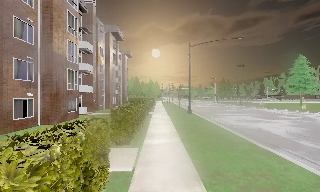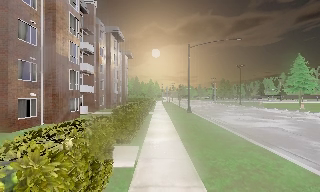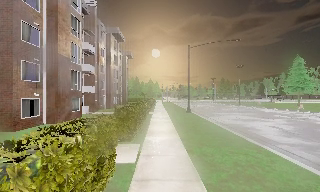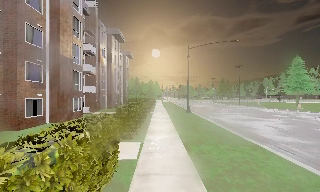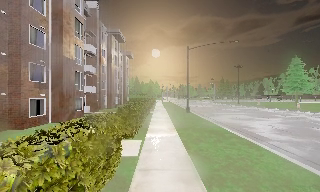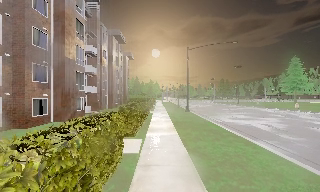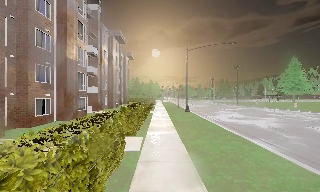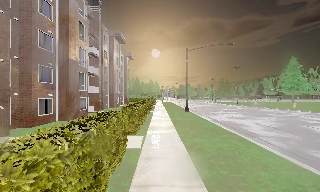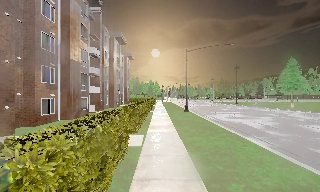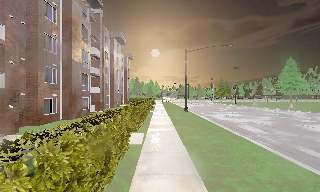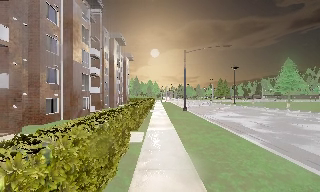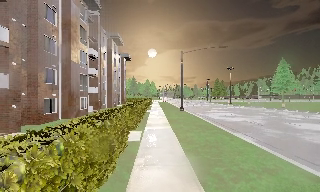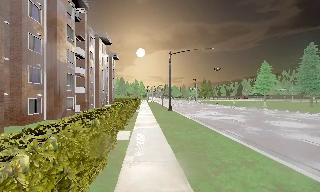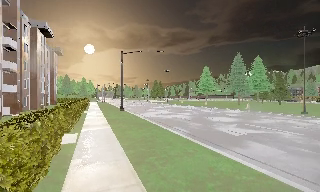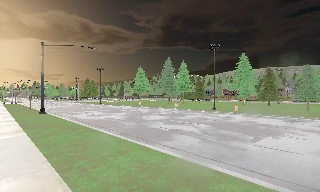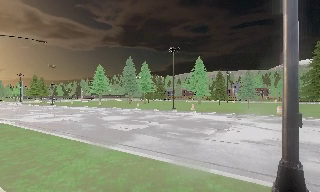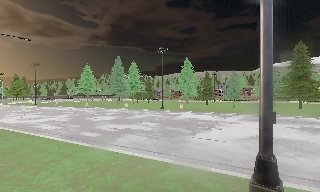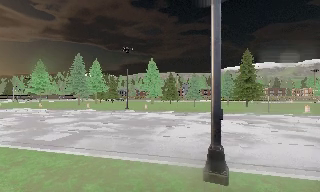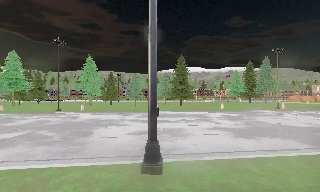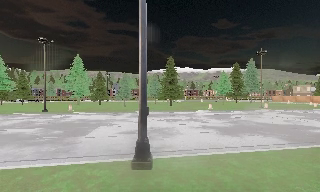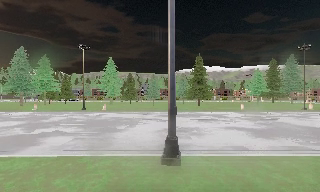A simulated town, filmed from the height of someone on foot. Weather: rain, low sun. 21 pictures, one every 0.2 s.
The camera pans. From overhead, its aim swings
clockwise.
The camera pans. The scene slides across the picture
to the left.
0.0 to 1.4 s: The camera travels backward, about 2.5 m, so what stands in front gets smaller.
1.4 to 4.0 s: The camera swings to its right by about 90 degrees, and the scene slides to the left. It travels backward, about 4 m.
The film runs backward here.
